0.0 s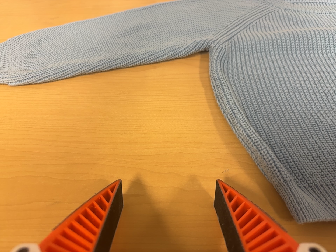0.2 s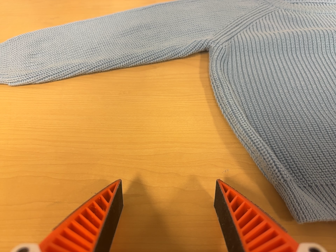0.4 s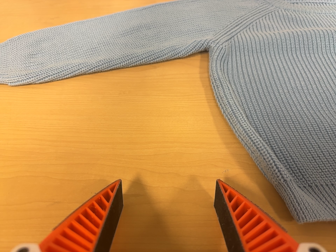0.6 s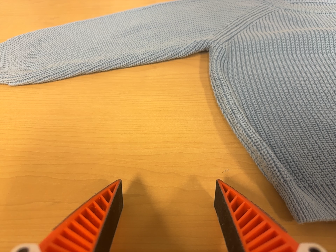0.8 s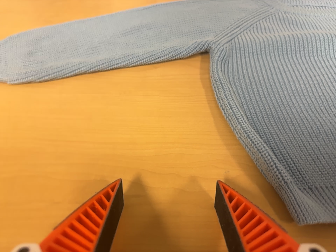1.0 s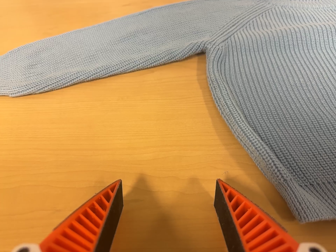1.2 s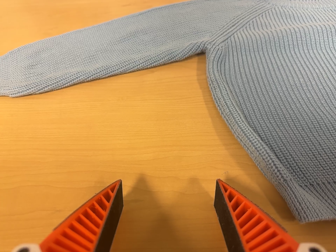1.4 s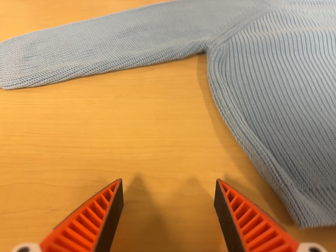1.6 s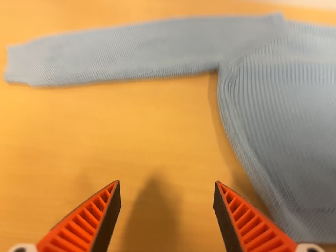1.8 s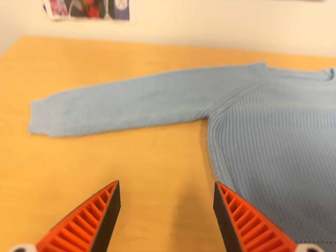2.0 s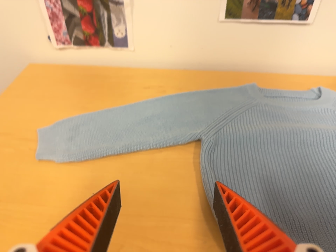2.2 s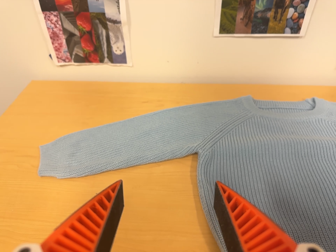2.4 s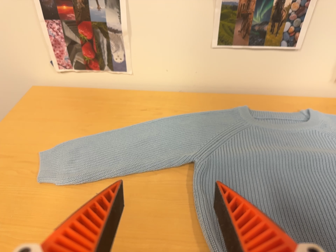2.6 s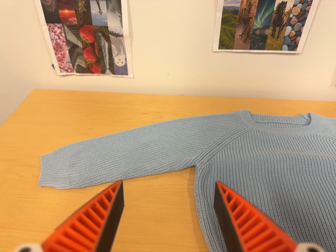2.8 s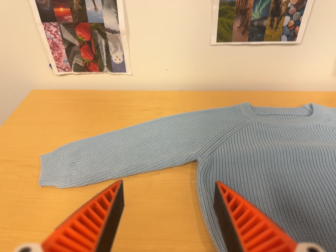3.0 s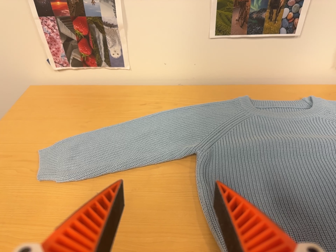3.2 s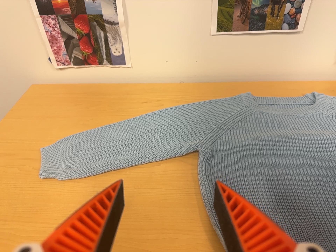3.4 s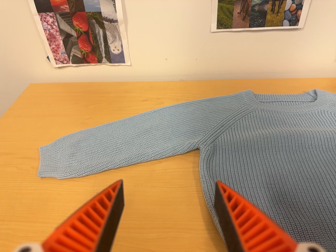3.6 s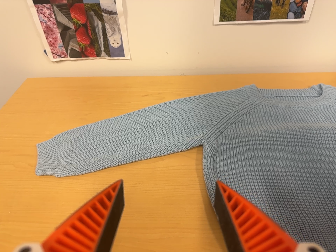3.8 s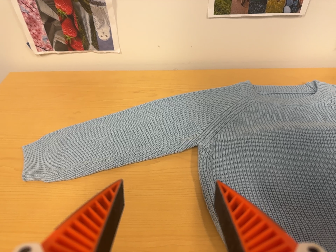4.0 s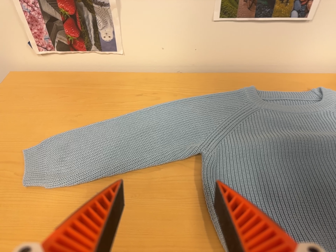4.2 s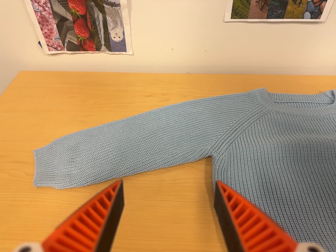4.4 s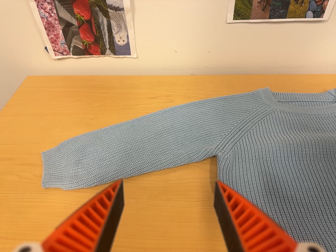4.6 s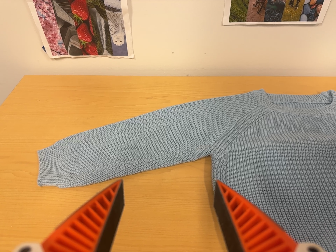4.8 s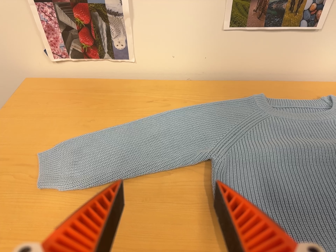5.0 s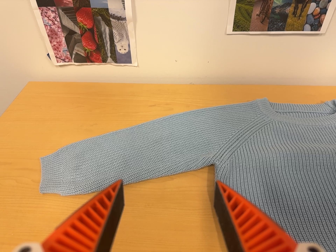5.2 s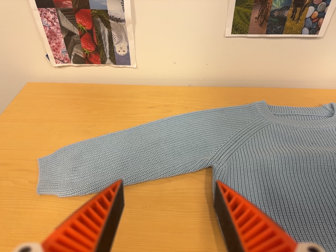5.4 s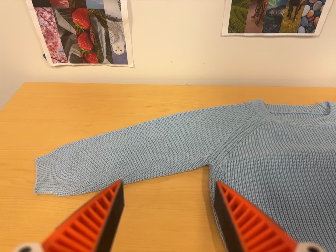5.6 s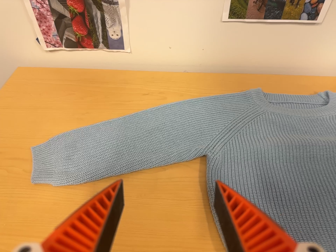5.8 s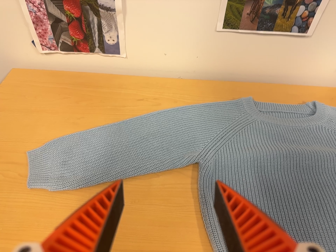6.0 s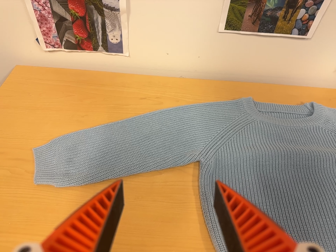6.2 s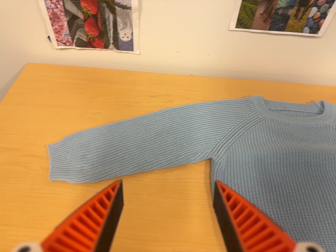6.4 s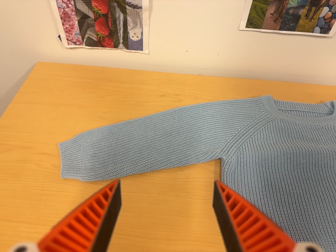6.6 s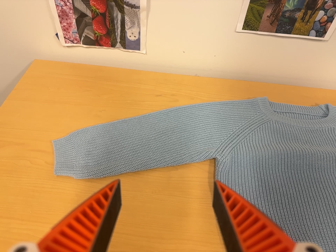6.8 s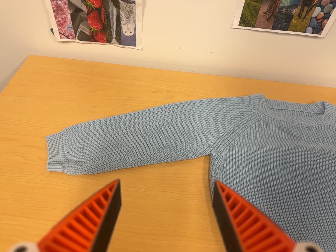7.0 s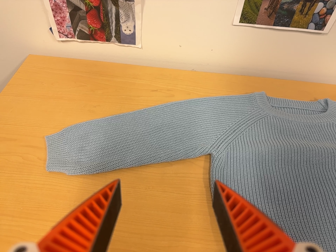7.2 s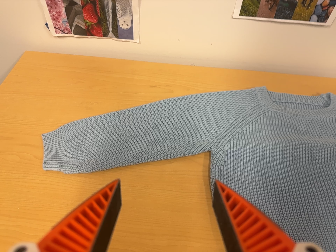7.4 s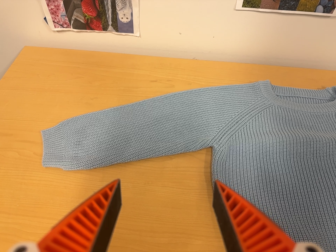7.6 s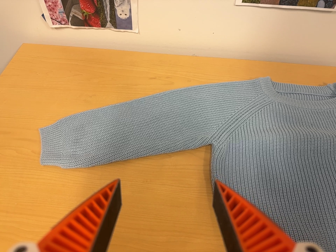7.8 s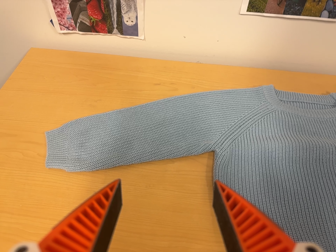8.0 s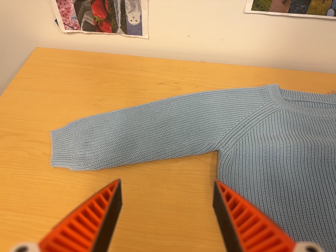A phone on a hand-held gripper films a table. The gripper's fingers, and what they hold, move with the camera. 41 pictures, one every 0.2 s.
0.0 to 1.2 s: The camera shifts only a little, or ends up much as it began.
1.2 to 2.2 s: The camera travels backward and toward the top of its view, about 14 cm, so what stands in front gets smaller. Its aim tips toward the top of its view by about 10 degrees, and the scene shifts downward.
2.2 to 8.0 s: The camera travels toward the top of its view and to its left, about 9 cm. Its aim tips toward the bottom of its view by about 10 degrees.
The film runs forward here.
